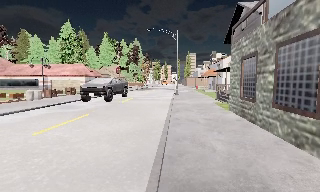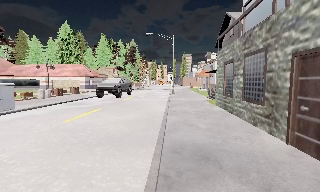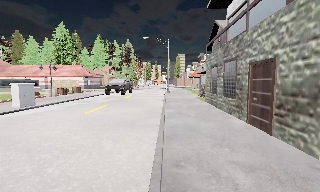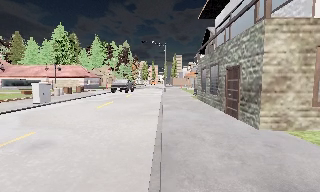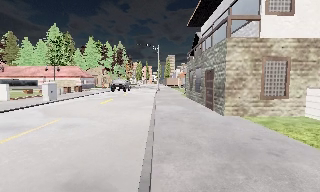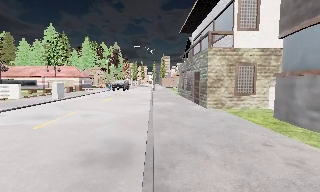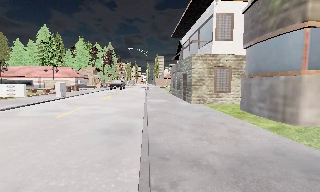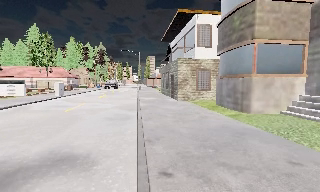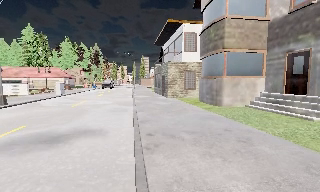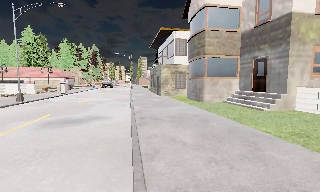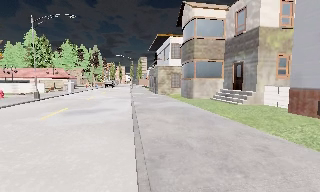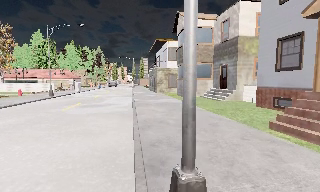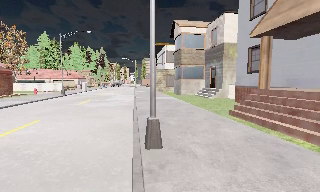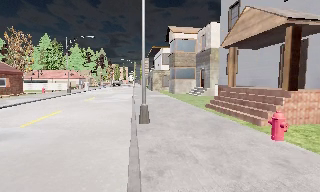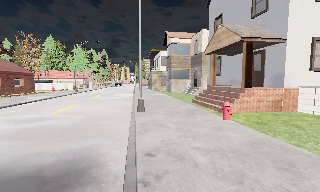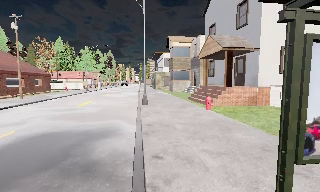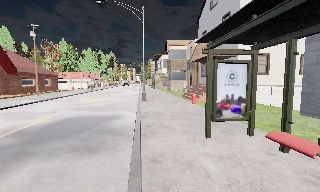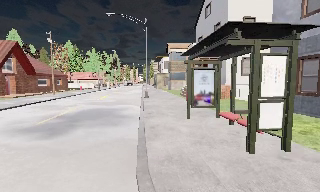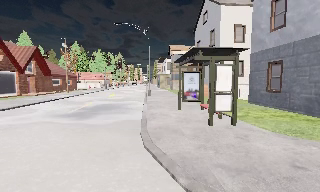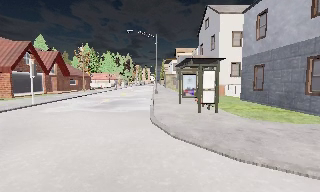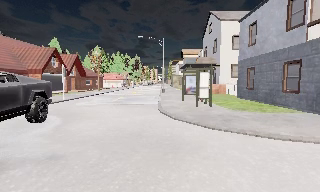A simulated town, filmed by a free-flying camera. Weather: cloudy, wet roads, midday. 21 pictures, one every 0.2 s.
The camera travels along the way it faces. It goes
backward.
0.0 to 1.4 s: The scene slides to the left, as the camera pans about 15 degrees to its right. It travels backward, about 13 m, so what stands in front gets smaller.
1.4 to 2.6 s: The camera travels backward, about 13 m, so what stands in front gets smaller.
2.6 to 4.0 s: The camera pans to its left, which is counterclockwise from overhead, by about 10 degrees. It travels backward, about 16 m, so what stands in front gets smaller.
The film runs backward here.
